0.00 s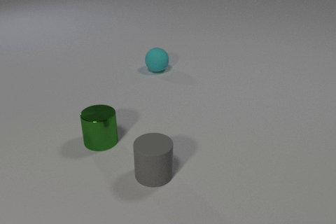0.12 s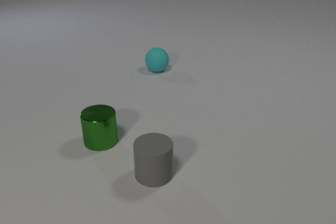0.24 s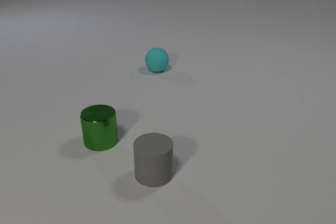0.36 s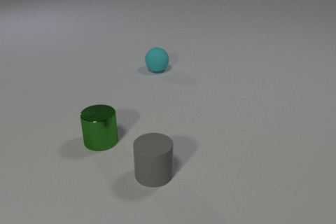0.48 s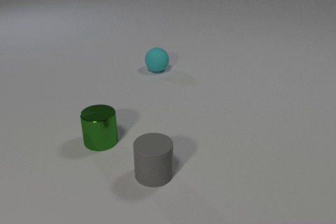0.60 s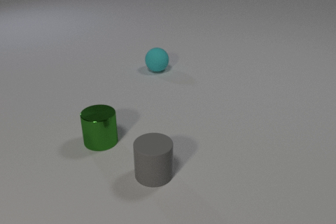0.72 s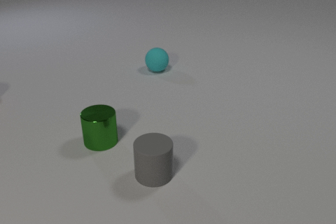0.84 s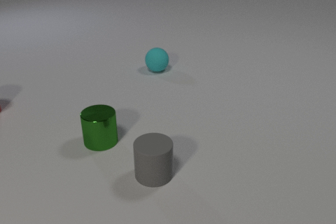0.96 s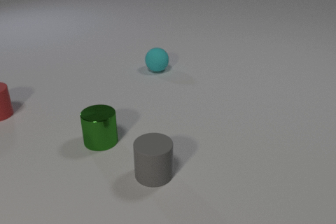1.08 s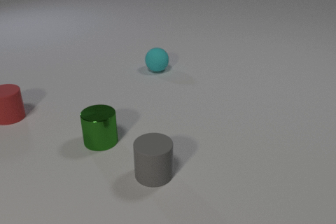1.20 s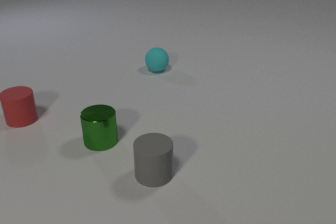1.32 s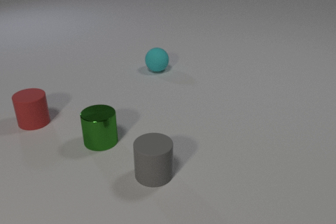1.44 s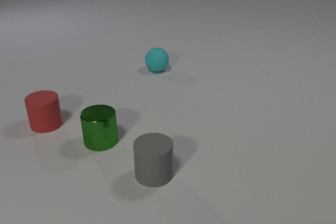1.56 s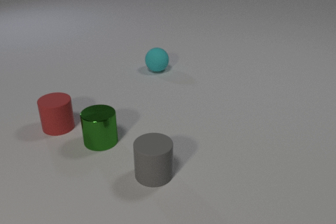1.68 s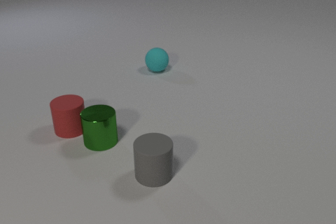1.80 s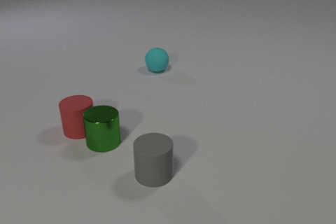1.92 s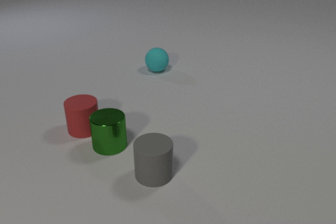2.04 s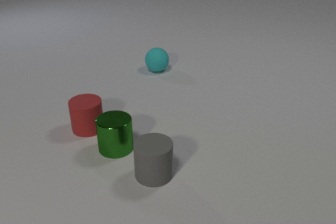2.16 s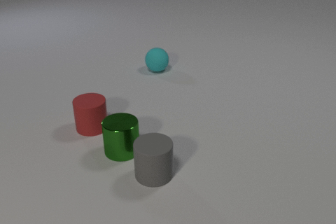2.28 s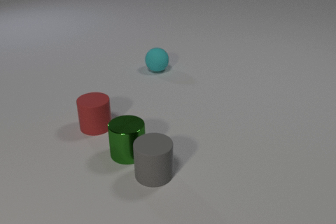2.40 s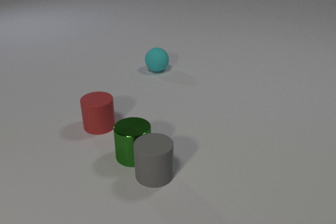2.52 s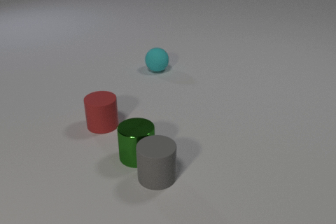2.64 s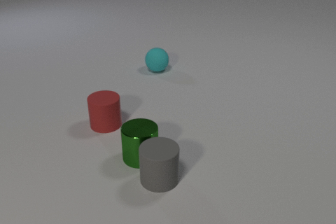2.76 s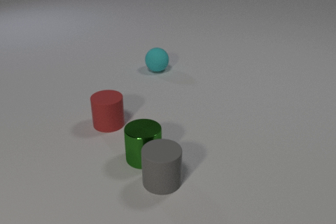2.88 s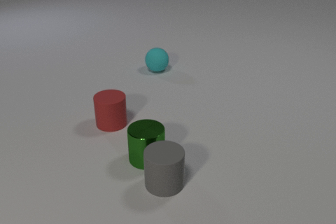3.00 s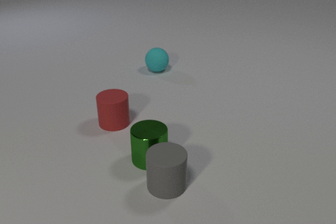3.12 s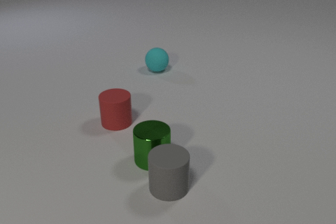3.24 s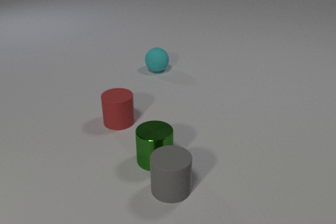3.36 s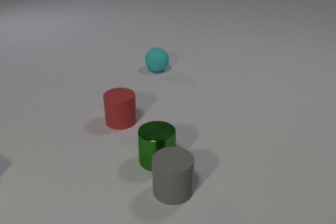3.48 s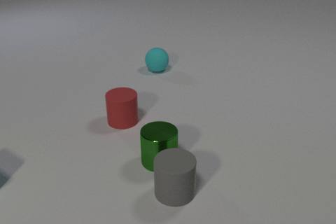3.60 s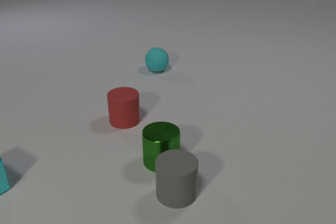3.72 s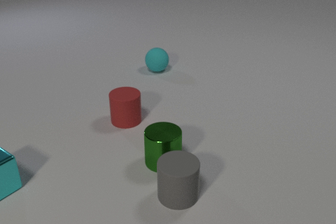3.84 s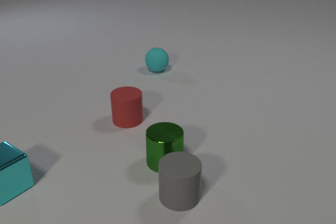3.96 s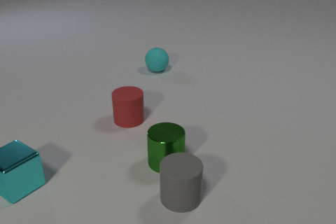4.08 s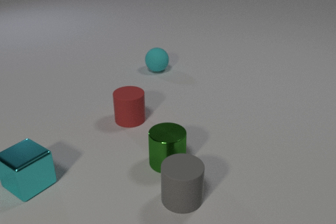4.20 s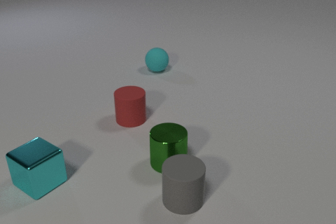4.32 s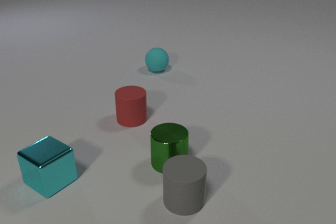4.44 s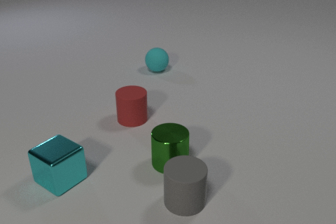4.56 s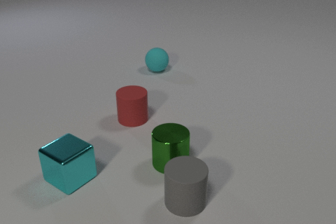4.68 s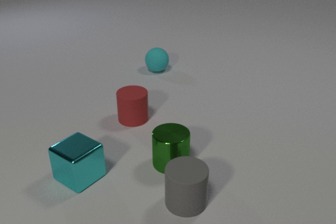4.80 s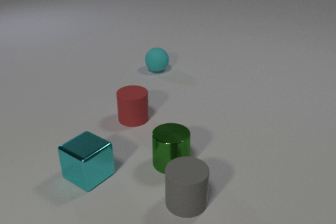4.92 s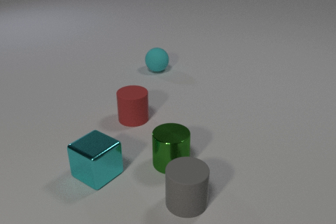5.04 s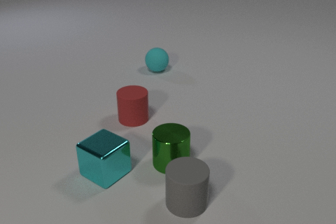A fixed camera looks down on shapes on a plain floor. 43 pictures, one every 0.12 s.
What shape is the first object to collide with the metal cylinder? cylinder.
How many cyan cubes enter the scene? 1.
What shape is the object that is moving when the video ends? cube.
0.00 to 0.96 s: The red rubber cylinder comes in at the left edge, slides to the right and toward the camera.
0.96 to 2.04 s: The red rubber cylinder slides to the right and toward the camera. The green metal cylinder slides to the right and toward the camera. The red rubber cylinder and the green metal cylinder collide.
2.04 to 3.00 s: The red rubber cylinder slides to the right. The green metal cylinder slides to the right and toward the camera. The gray rubber cylinder slides toward the camera and to the right. The green metal cylinder and the gray rubber cylinder collide.
3.00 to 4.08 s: The red rubber cylinder slides to the right. The green metal cylinder slides to the right. The gray rubber cylinder slides toward the camera and to the right. The cyan metal cube comes in at the left edge, slides to the right.
4.08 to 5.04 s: The cyan metal cube slides to the right.
